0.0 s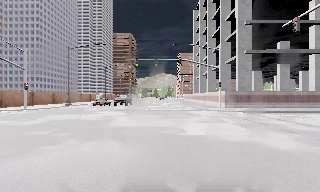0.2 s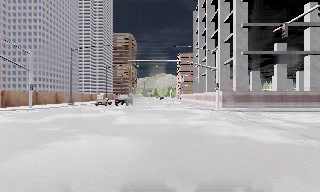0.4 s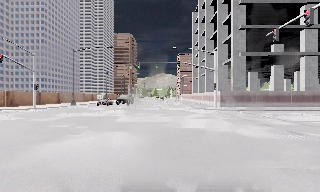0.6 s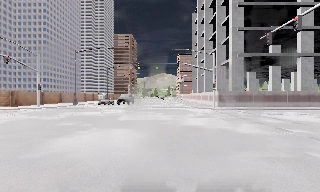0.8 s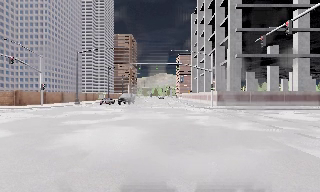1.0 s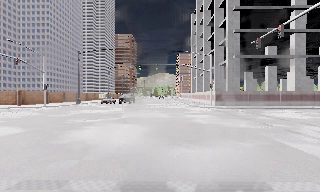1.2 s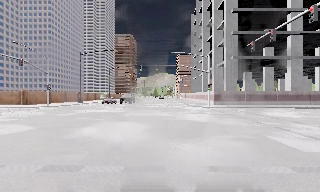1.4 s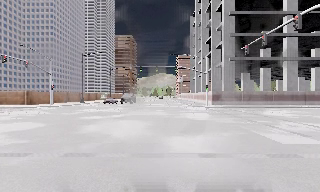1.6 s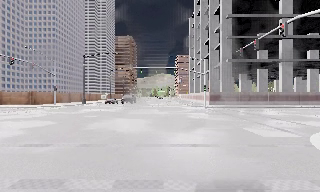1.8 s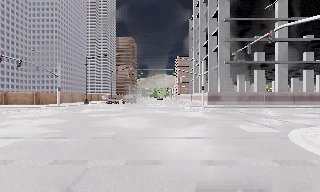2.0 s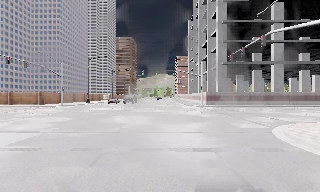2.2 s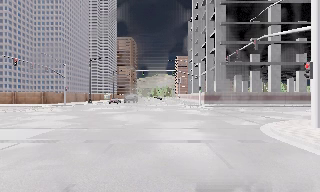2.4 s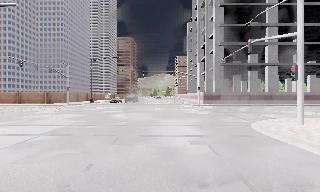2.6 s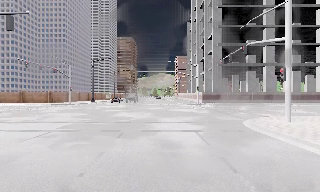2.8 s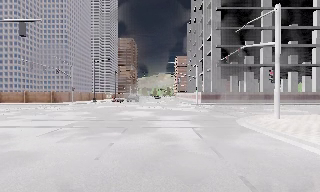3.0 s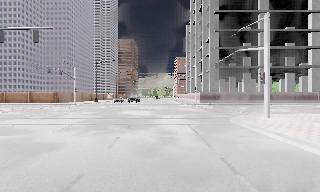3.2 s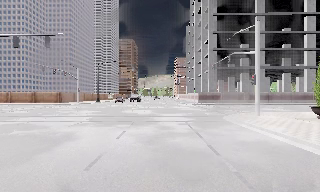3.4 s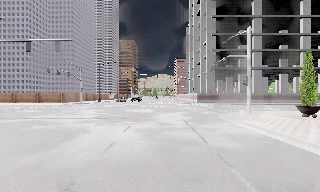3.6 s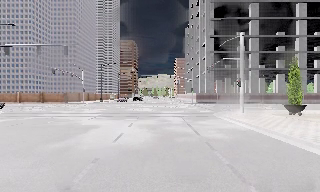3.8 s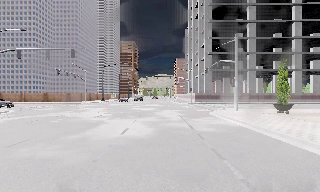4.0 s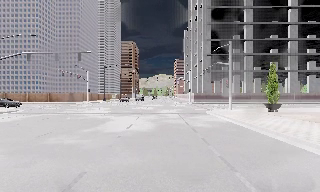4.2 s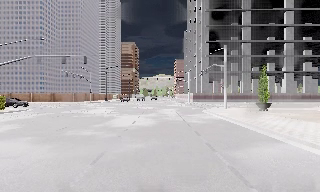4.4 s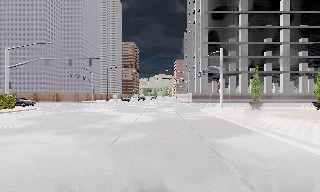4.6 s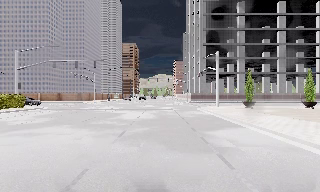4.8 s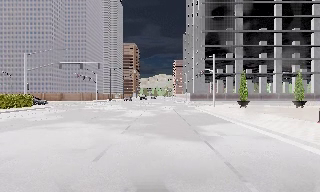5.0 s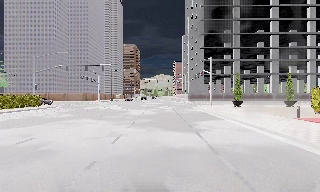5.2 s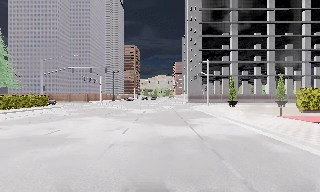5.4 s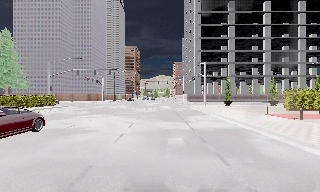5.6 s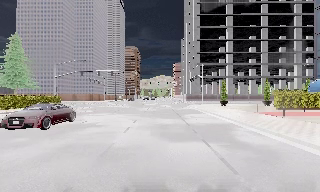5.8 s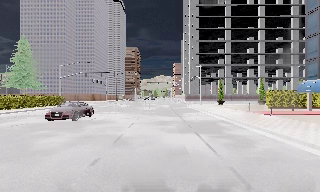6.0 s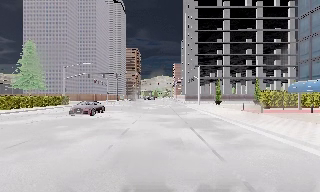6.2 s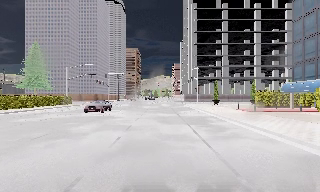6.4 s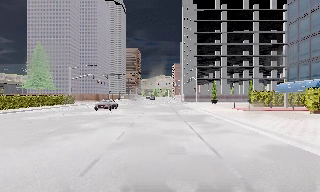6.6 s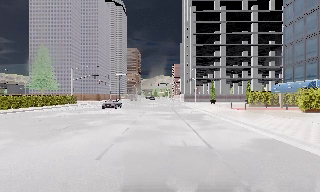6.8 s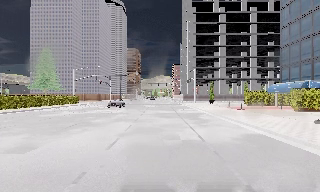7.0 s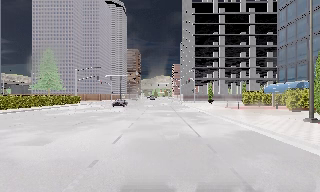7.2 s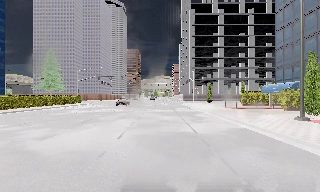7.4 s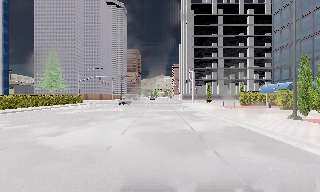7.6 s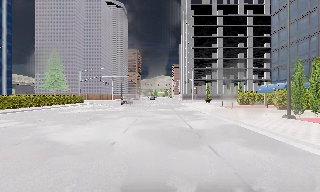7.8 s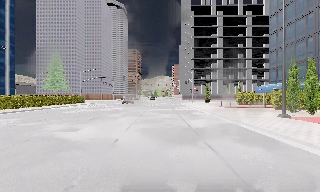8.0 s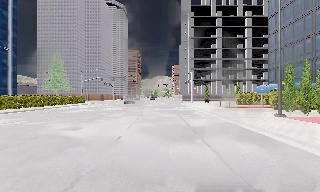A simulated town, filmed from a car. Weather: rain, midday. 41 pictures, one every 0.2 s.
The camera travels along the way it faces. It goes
backward.
0.0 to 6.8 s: The camera travels backward, about 40 m, so what stands in front gets smaller.
6.8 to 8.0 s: The camera travels backward, about 3.5 m, so what stands in front gets smaller. It loses speed.
The film runs backward here.
